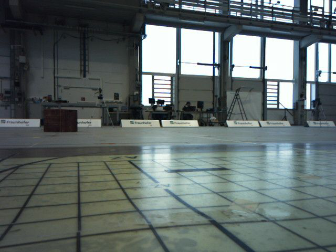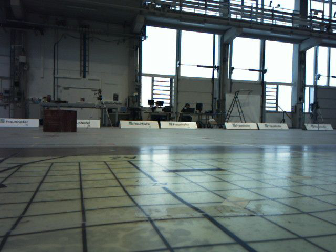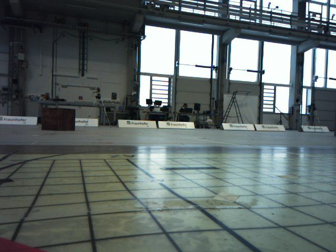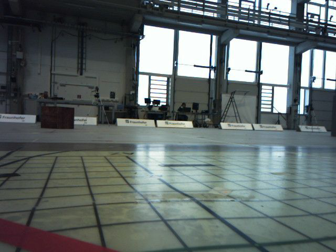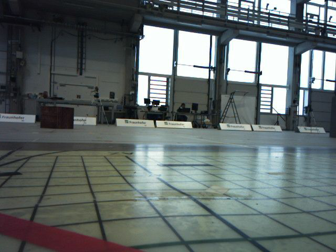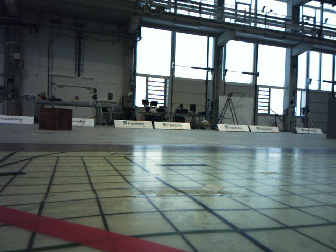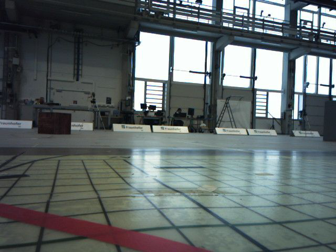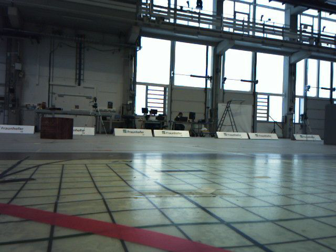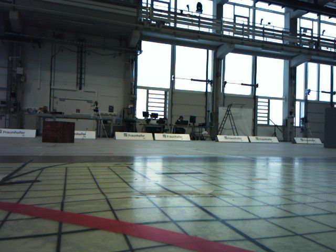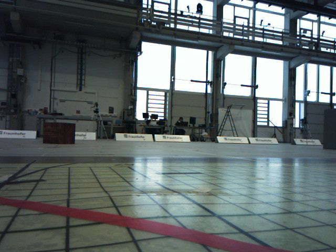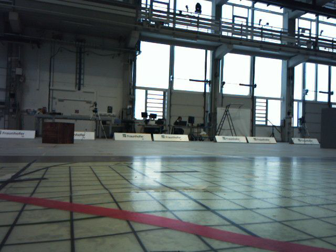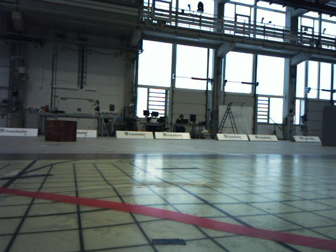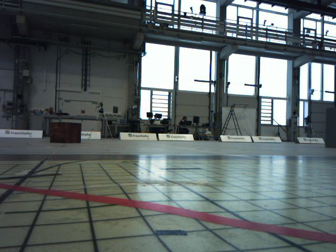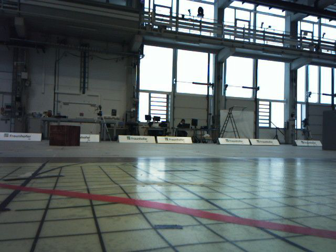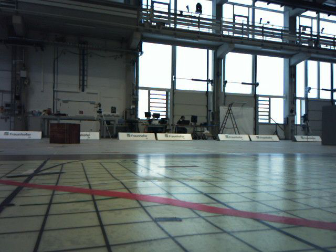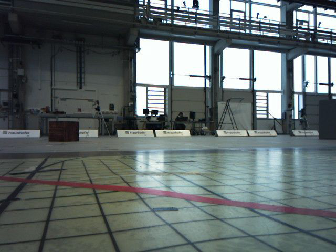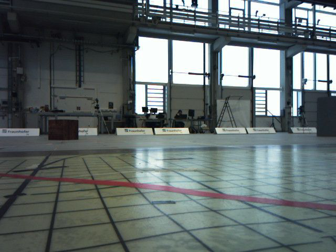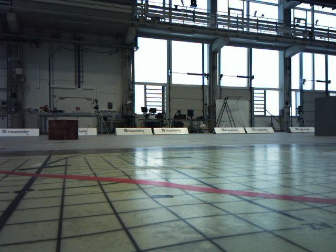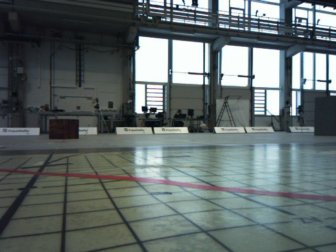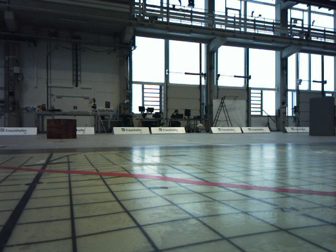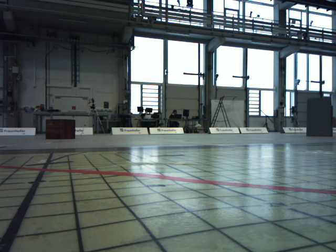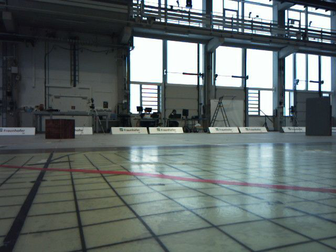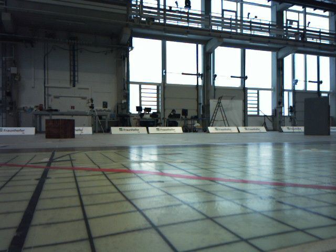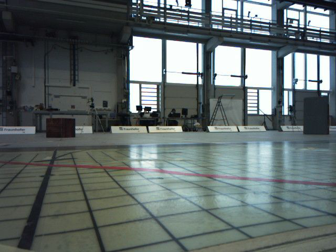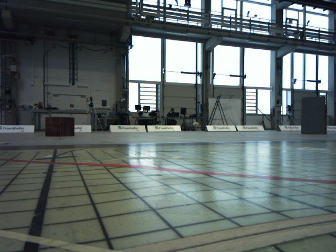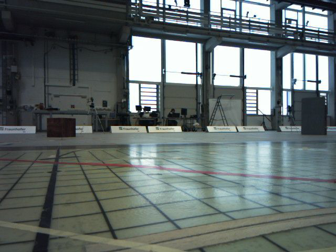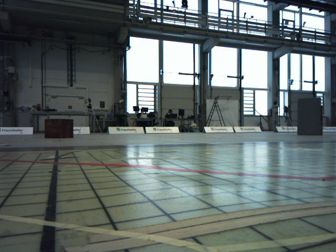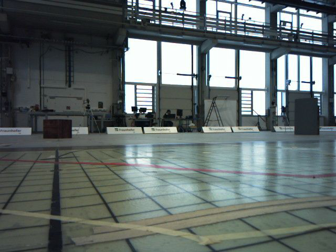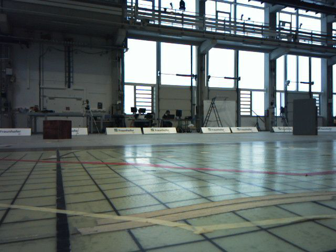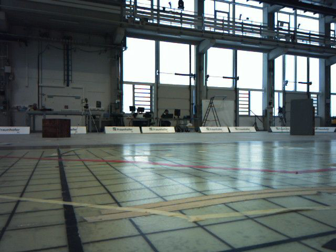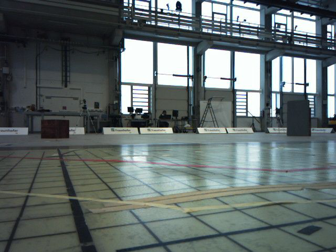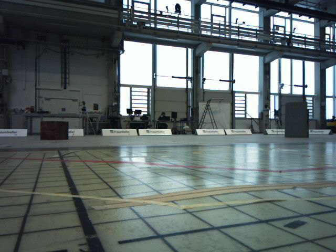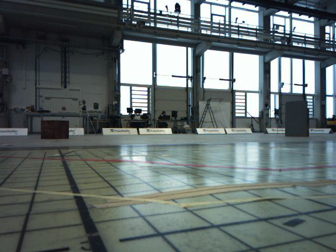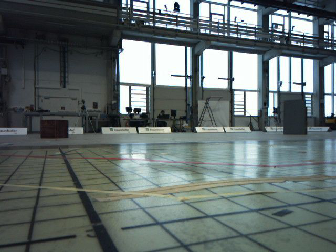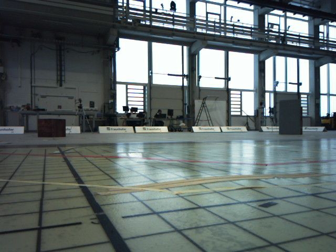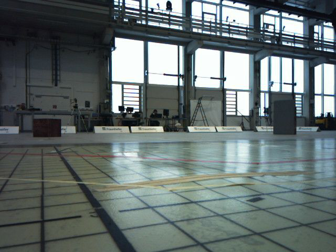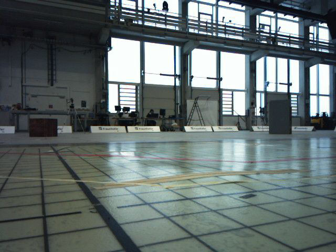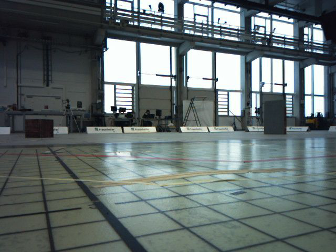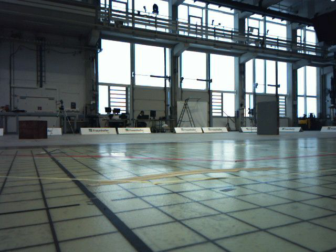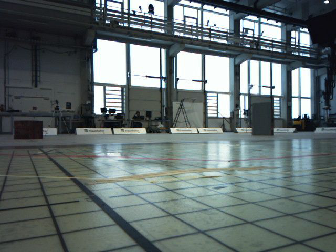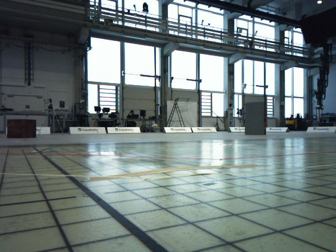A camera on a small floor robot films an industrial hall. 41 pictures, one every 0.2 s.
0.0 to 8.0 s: The scene slides to the left, as the camera pans about 10 degrees to its right. It travels backward, about 1.6 m, so what stands in front gets smaller.
The film runs backward here.
